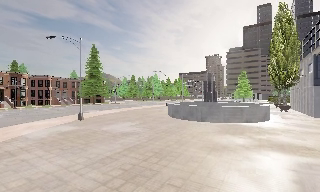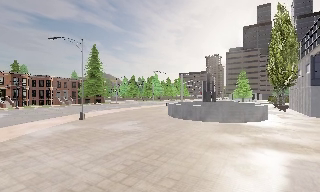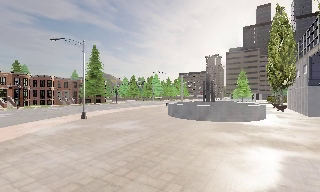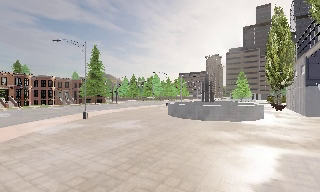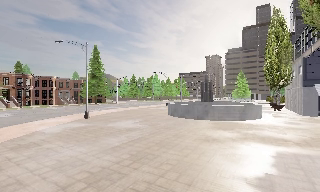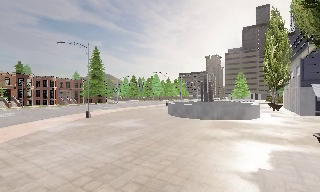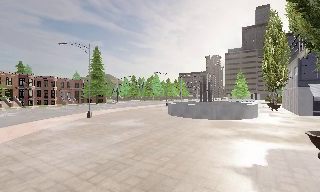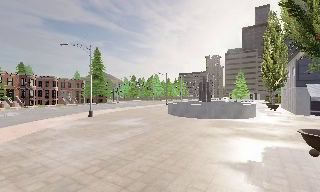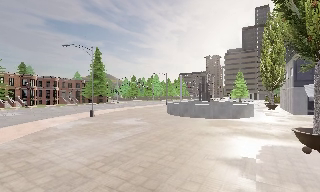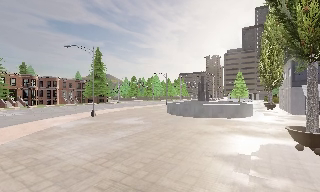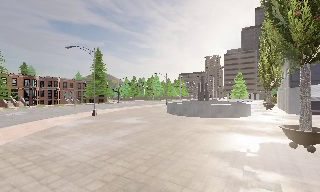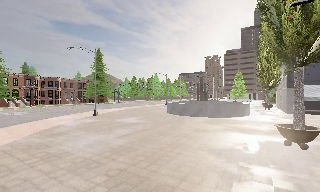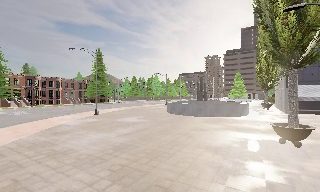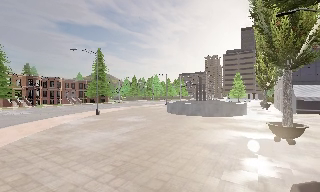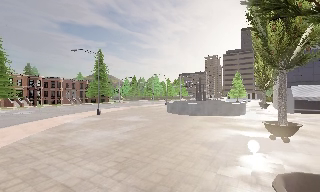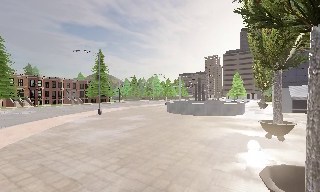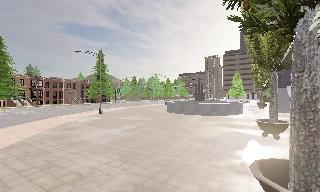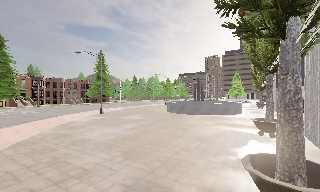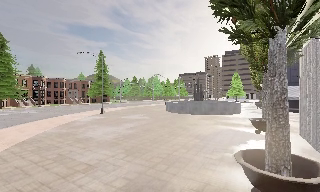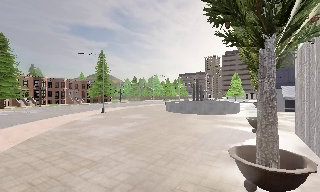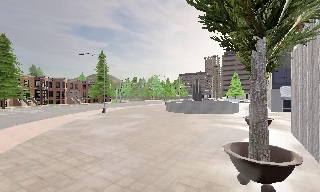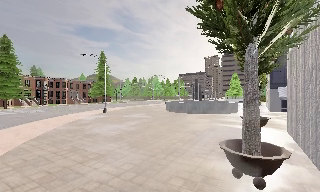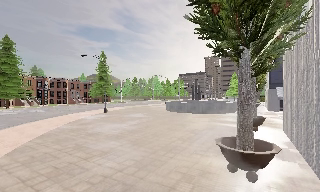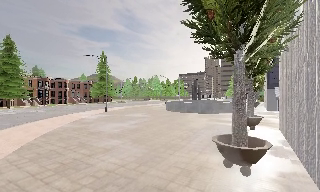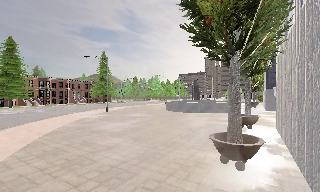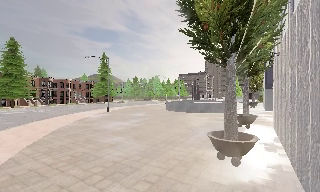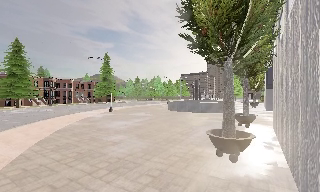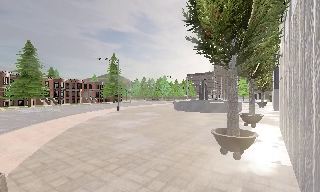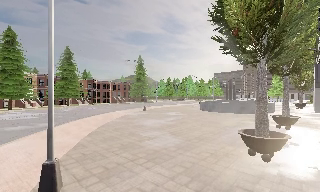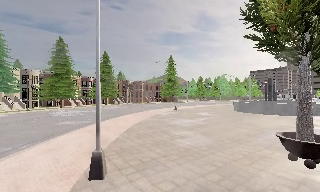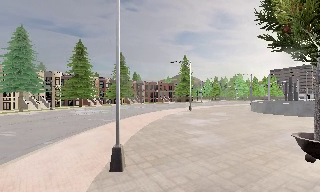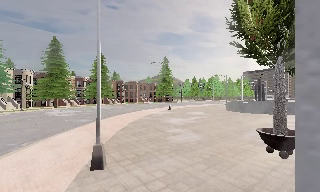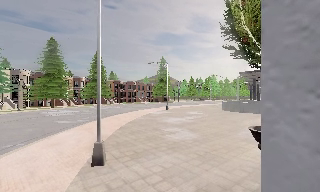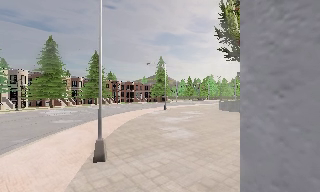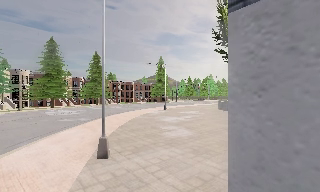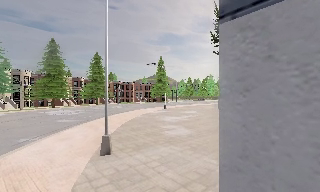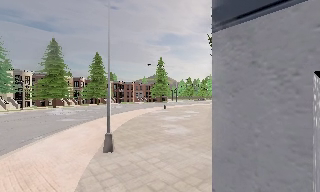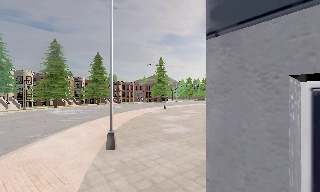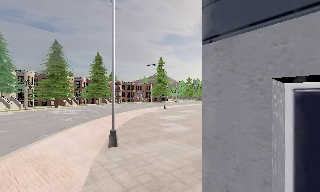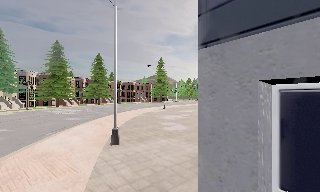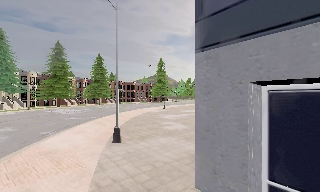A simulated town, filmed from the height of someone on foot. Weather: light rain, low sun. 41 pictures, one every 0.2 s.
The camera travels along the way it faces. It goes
backward.
0.0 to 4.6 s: The camera travels backward, about 7 m, so what stands in front gets smaller.
4.6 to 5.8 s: The camera pans to its left, which is counterclockwise from overhead, by about 25 degrees. It travels backward, about 2 m, so what stands in front gets smaller.
5.8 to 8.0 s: The camera travels backward, about 3.5 m, so what stands in front gets smaller.
The film runs backward here.
